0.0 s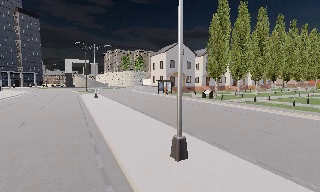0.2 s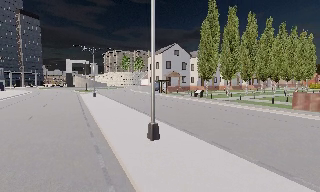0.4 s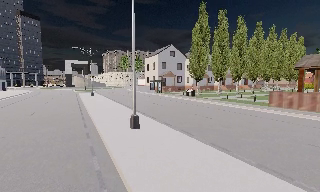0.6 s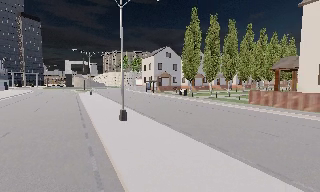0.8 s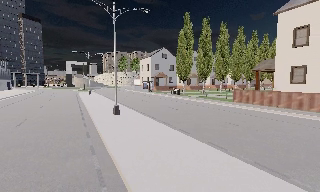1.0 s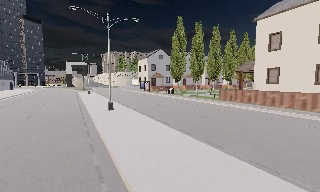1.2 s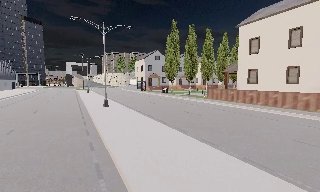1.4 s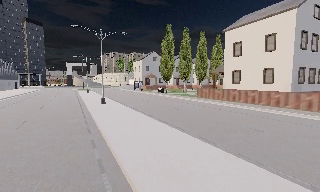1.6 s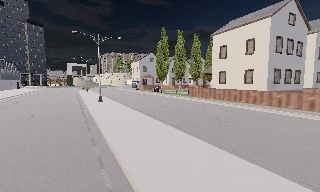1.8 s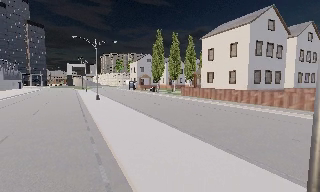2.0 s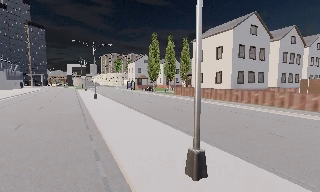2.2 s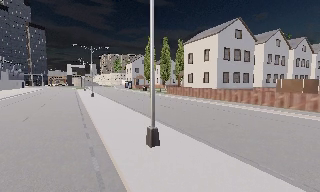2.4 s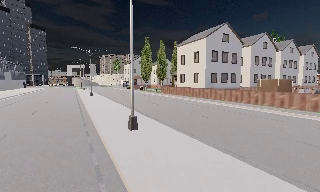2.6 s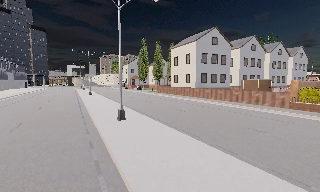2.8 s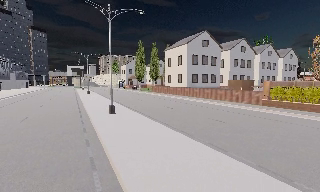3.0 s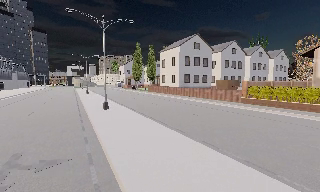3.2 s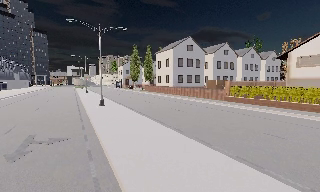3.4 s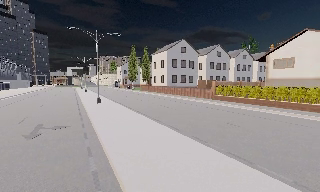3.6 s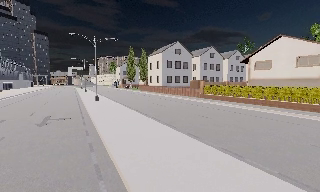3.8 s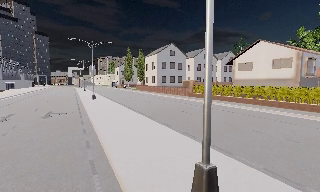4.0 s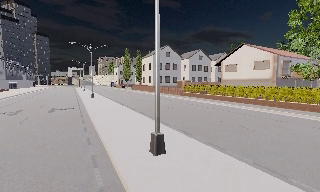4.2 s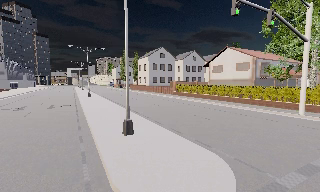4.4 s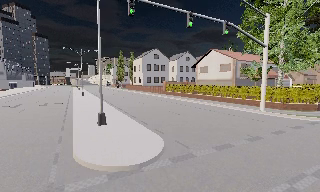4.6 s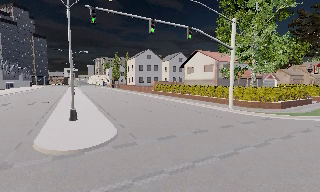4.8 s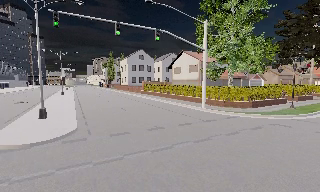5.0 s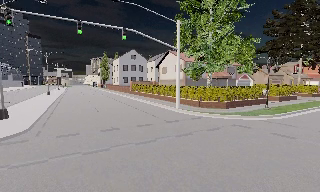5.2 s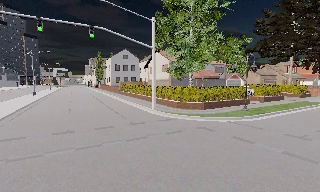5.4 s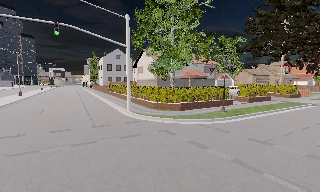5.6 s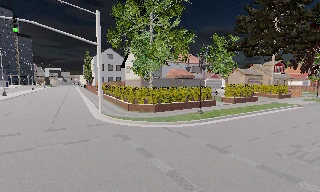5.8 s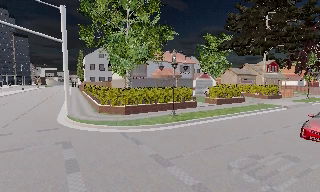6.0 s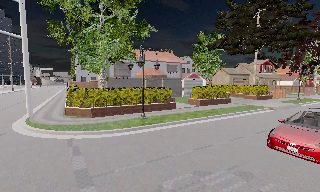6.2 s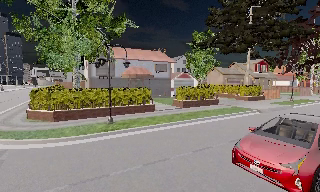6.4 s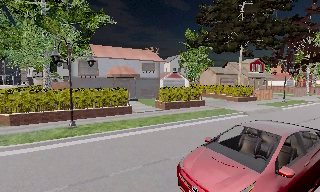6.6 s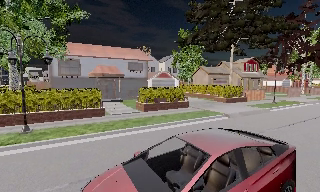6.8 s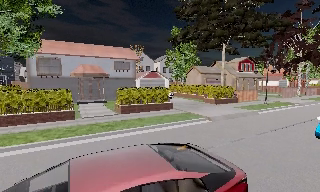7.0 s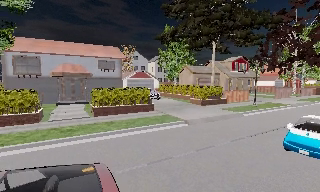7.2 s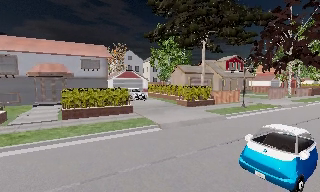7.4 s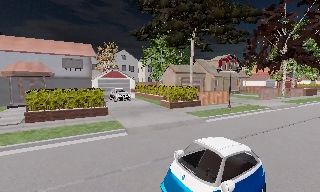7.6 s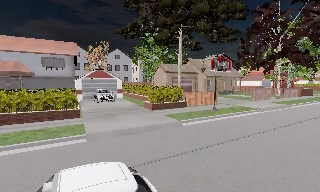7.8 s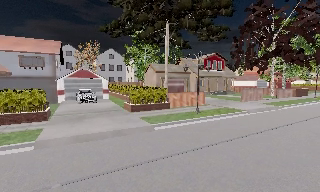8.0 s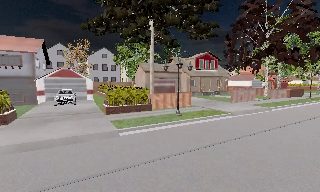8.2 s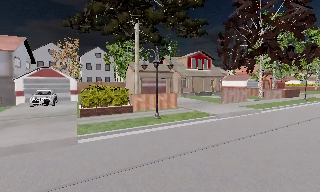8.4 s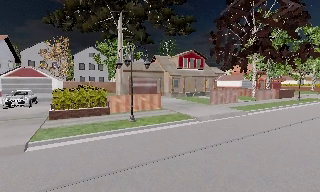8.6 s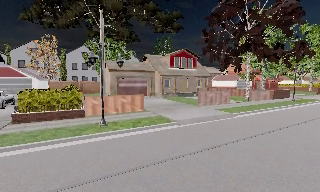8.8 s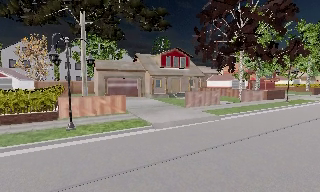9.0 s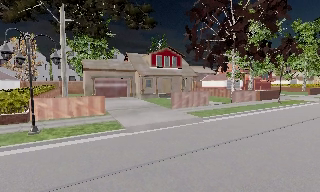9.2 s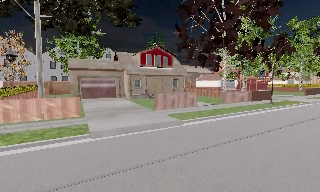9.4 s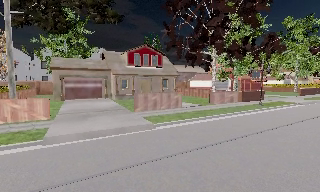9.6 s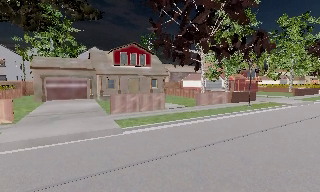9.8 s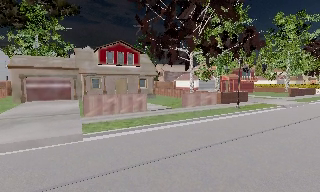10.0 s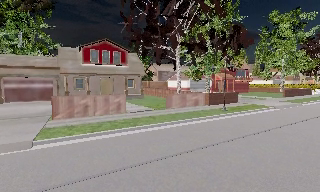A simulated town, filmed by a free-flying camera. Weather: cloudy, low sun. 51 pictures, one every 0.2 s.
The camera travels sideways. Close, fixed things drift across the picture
to the left.
0.0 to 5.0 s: The camera travels backward and to its right, about 55 m, so what stands in front gets smaller.
5.0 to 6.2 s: The camera travels to its right, about 14 m, so close, fixed things drift to the left.
6.2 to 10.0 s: The camera travels to its right and forward, about 35 m, so close, fixed things drift to the left.
The film runs forward here.
